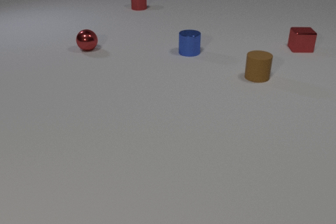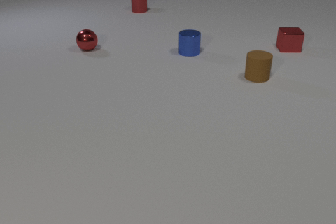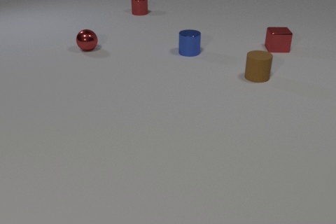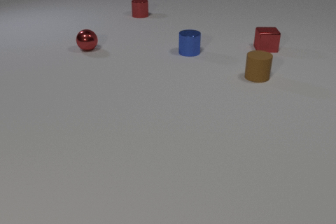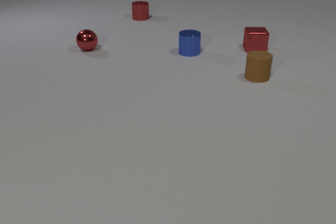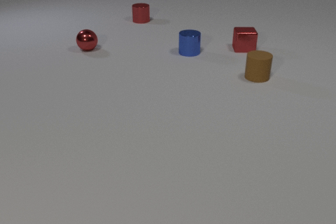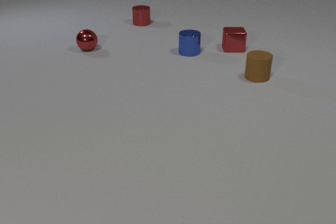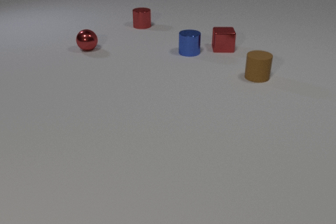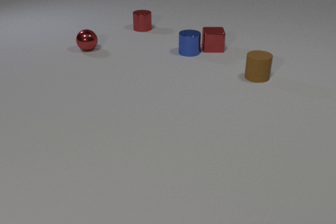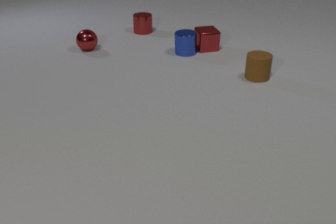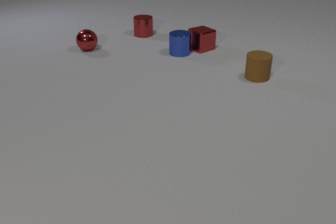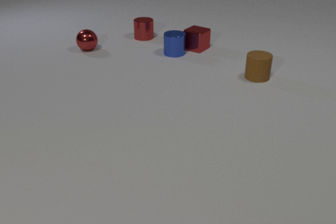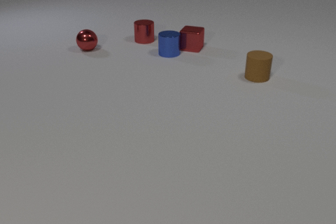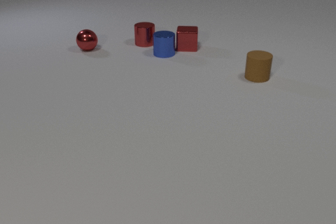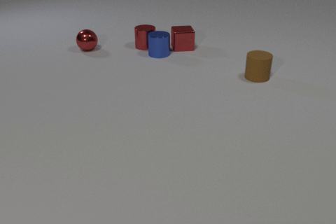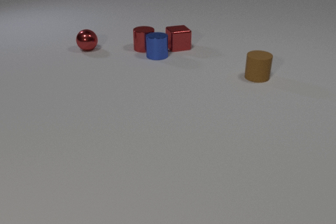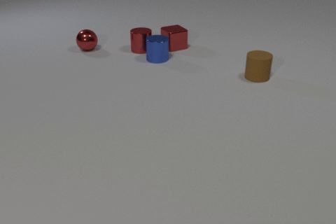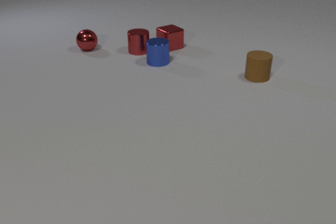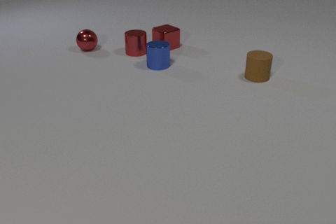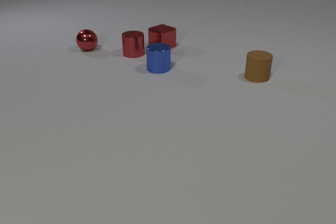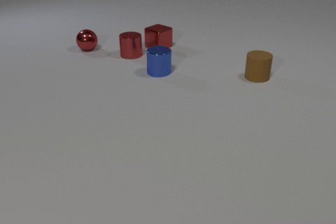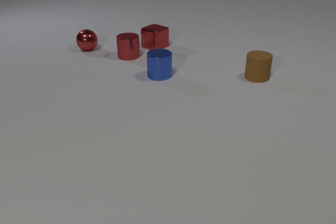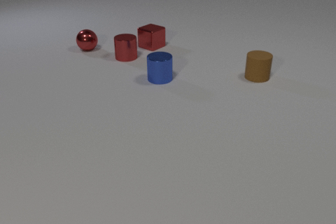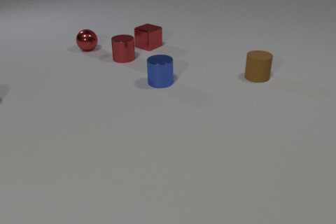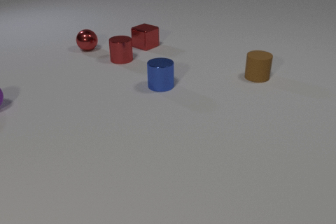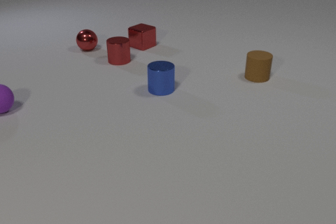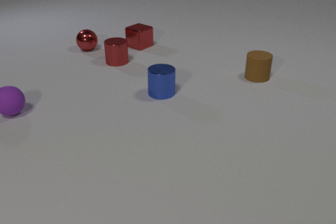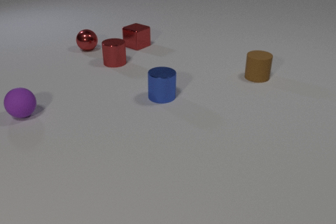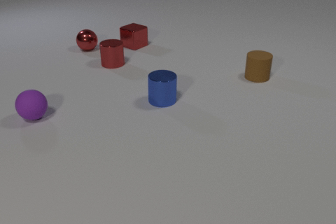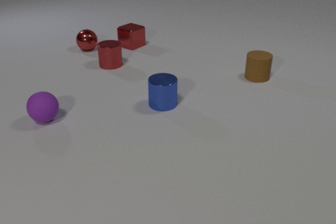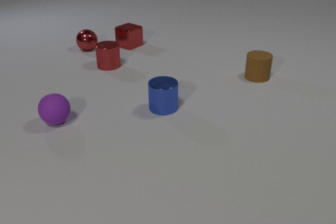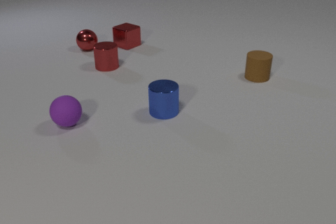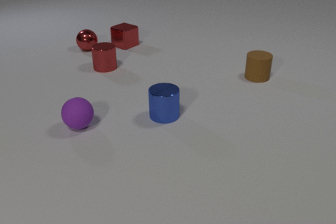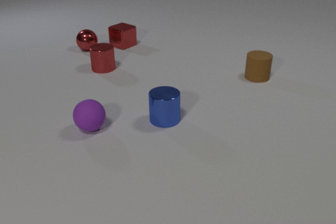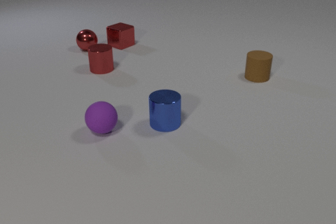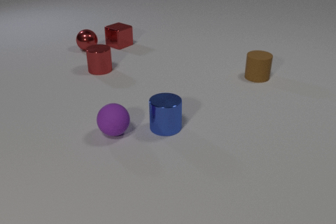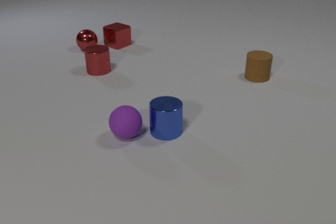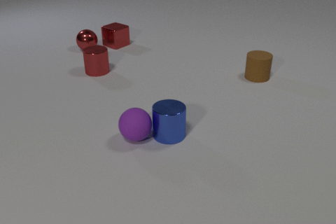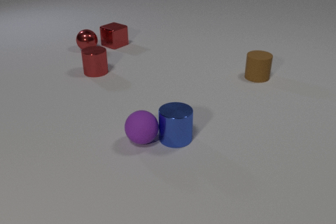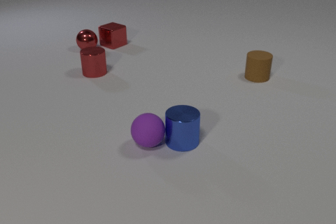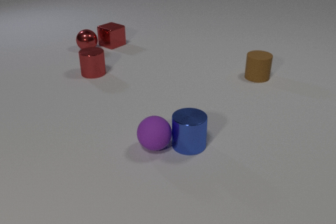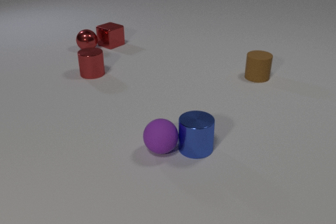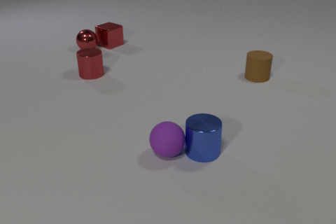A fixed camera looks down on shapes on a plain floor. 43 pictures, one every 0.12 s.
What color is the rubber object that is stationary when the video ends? brown.
How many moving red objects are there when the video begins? 2.
Are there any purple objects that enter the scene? yes.
0.00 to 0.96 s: The red metal cube slides to the left. The red metal cylinder slides toward the camera.
0.96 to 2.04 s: The red metal cube slides to the left, spins counterclockwise seen from above by about 135 degrees, its near face sliding to the right. The blue metal cylinder slides to the left and toward the camera. The red metal cylinder slides toward the camera. The red metal cube and the blue metal cylinder collide. The blue metal cylinder and the red metal cylinder collide.
2.04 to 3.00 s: The red metal cube slides to the left. The blue metal cylinder slides toward the camera. The red metal cylinder slides toward the camera and to the left. The purple rubber sphere comes in at the left edge, rolls to the right and toward the camera.
3.00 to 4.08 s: The red metal cube slides to the left. The blue metal cylinder slides toward the camera. The red metal cylinder slides toward the camera and to the left. The purple rubber sphere rolls to the right and toward the camera.
4.08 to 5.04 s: The red metal cube slides to the left. The blue metal cylinder slides toward the camera and to the right. The red metal cylinder slides toward the camera and to the left. The purple rubber sphere rolls to the right and toward the camera. The blue metal cylinder and the purple rubber sphere collide.
